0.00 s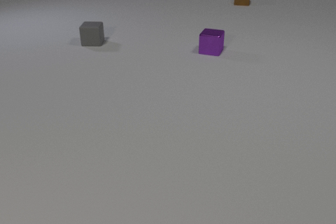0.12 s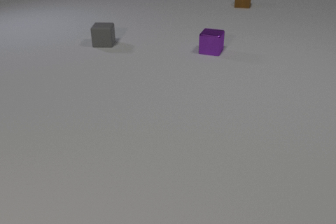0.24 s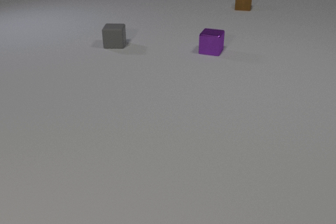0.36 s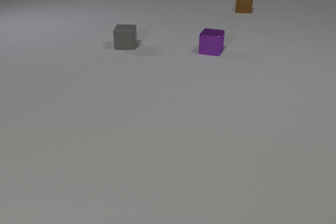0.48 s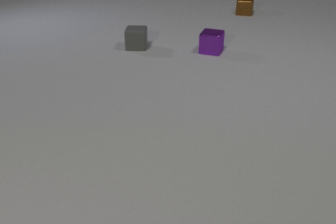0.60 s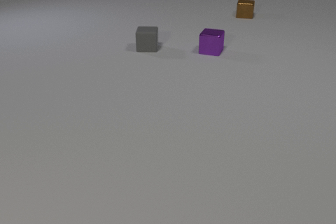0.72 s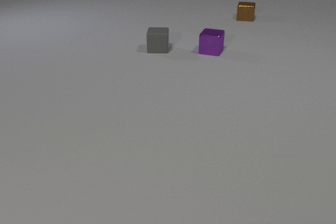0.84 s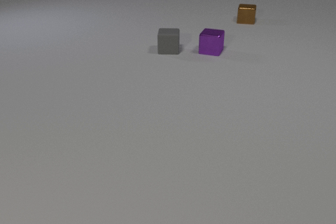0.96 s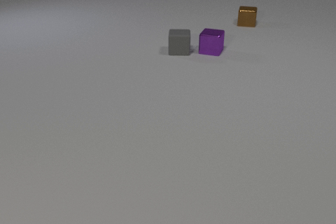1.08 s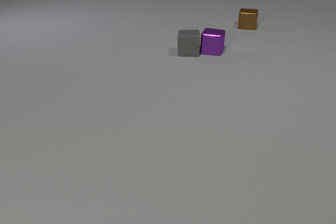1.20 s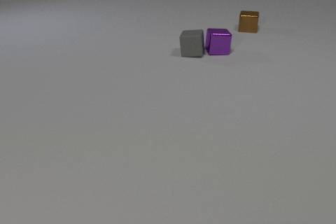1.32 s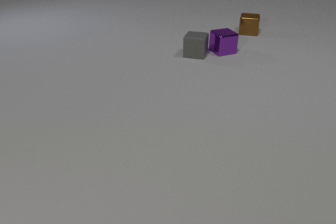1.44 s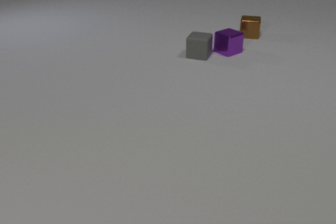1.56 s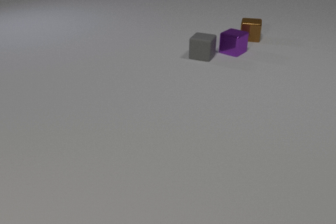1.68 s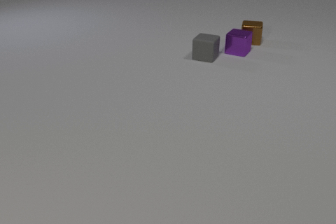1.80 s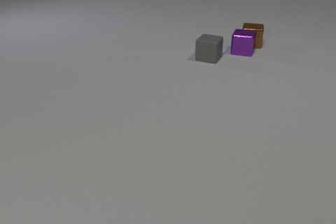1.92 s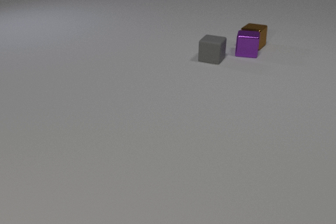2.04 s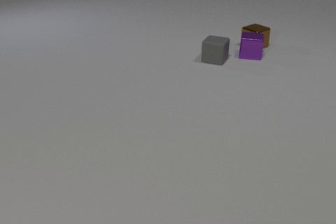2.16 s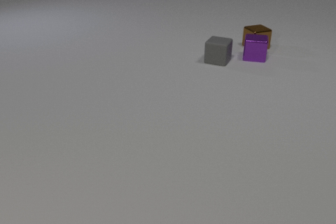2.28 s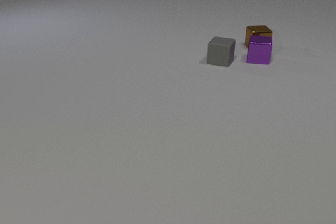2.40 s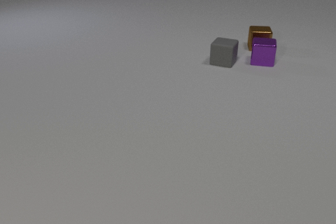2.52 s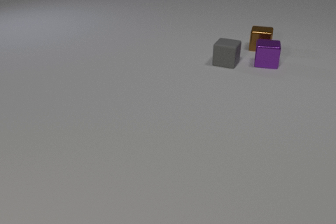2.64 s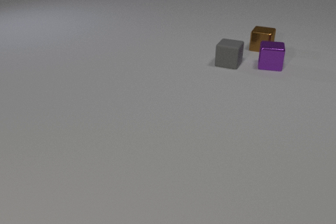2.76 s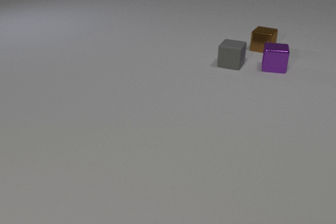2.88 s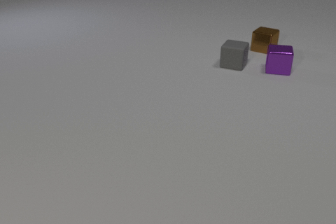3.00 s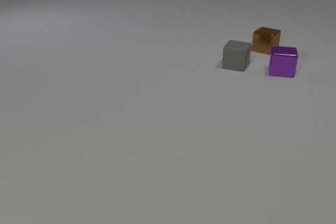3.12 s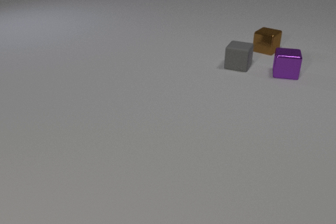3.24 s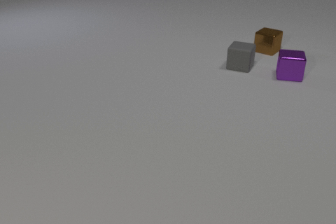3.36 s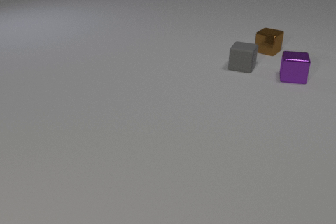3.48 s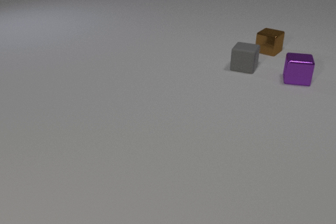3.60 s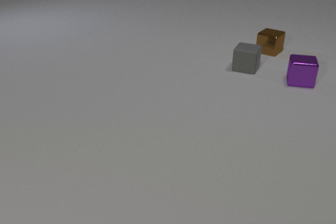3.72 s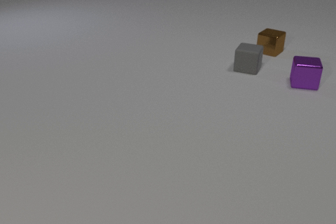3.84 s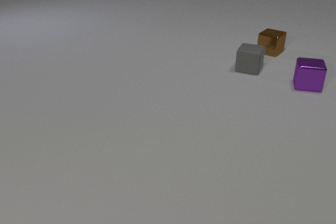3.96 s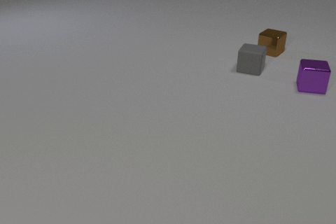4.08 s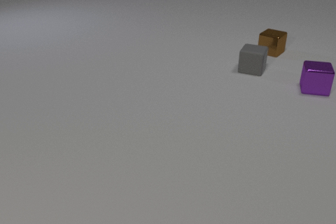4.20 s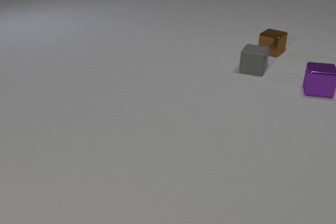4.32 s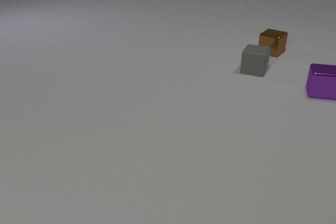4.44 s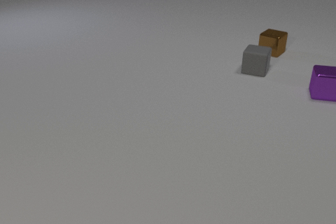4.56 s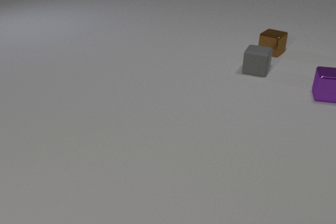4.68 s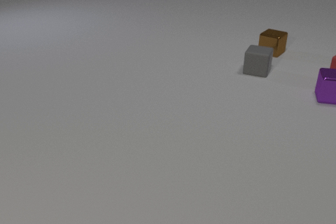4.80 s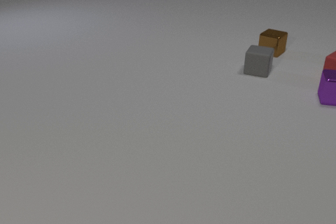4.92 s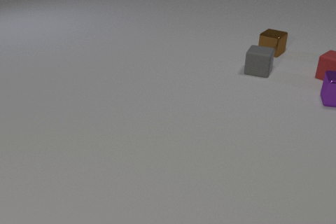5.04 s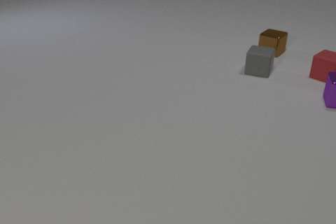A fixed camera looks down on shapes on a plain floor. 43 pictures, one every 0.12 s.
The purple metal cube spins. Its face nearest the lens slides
to the right.
The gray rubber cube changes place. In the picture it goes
to the right.
0.00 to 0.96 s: The gray rubber cube slides to the right. The brown metal cube slides toward the camera.
0.96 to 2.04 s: The gray rubber cube slides to the right and toward the camera, spins so that its near face slides to the left, clockwise seen from above. The purple metal cube slides to the right, spins so that its near face slides to the right, counterclockwise seen from above. The brown metal cube slides toward the camera, spins clockwise seen from above by about 45 degrees, its near face sliding to the left. The gray rubber cube and the purple metal cube collide. The purple metal cube and the brown metal cube collide.
2.04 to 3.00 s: The gray rubber cube slides to the right and toward the camera. The purple metal cube slides toward the camera and to the right. The brown metal cube slides to the right and toward the camera, spins clockwise seen from above by about 75 degrees, its near face sliding to the left.
3.00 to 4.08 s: The gray rubber cube slides to the right and toward the camera. The purple metal cube slides to the right and toward the camera. The brown metal cube slides to the right and toward the camera.
4.08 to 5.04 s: The gray rubber cube slides to the right. The purple metal cube slides to the right and toward the camera. The red rubber cube comes in at the right edge, slides to the left.
How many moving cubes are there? 4.
How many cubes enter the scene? 1.
What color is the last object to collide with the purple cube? brown.
